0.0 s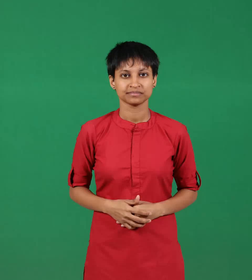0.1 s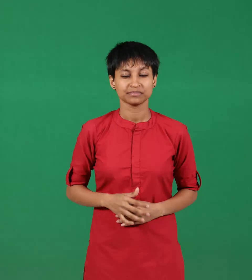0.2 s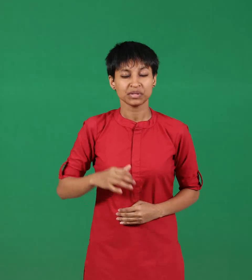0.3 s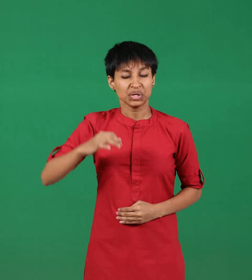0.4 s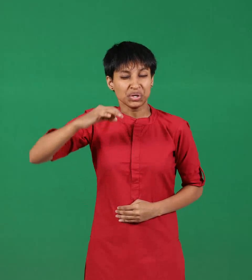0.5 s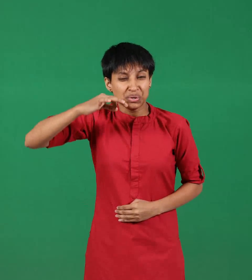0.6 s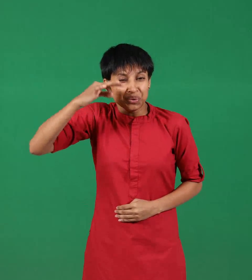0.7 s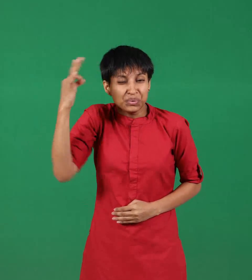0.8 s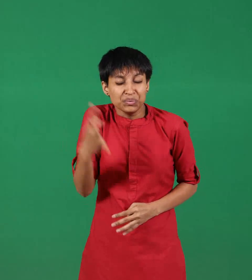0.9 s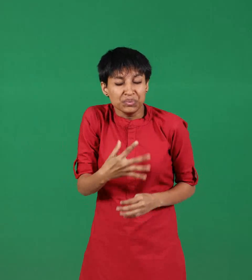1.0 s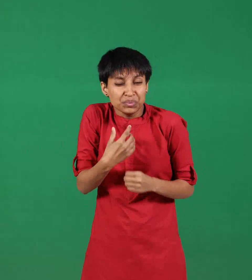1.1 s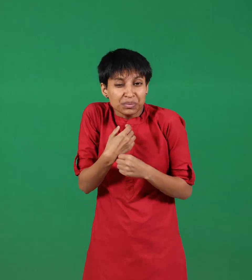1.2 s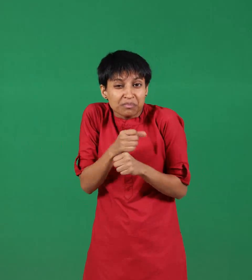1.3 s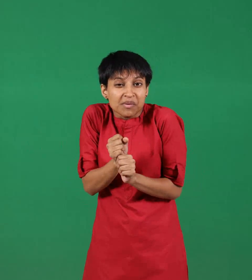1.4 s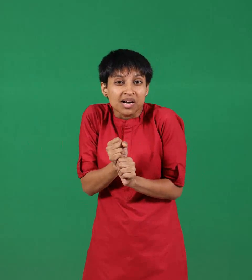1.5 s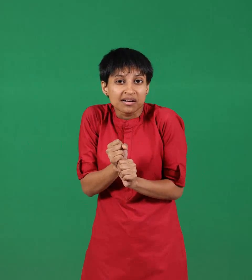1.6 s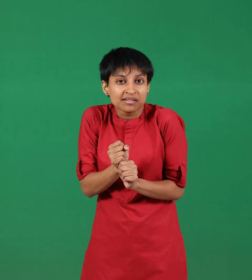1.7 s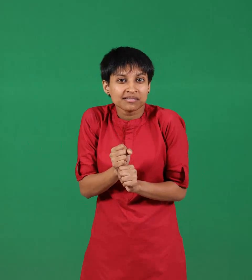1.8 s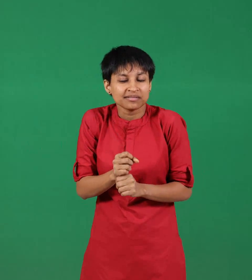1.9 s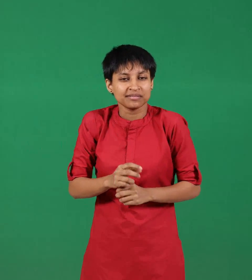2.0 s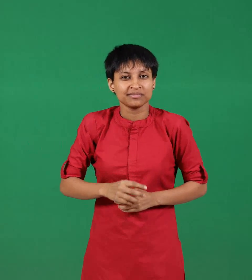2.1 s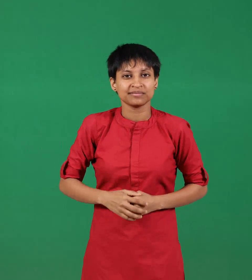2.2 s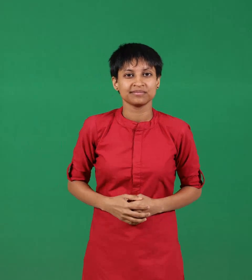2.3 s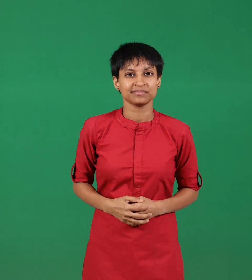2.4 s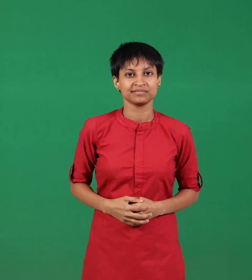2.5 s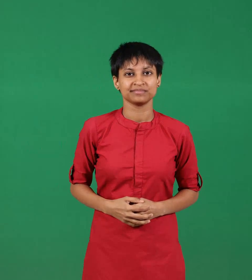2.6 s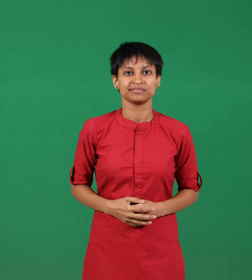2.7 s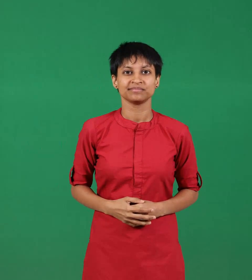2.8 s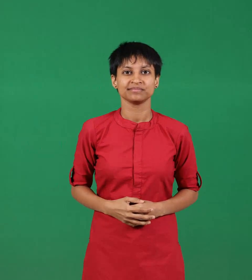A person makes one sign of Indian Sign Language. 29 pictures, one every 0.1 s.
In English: create
